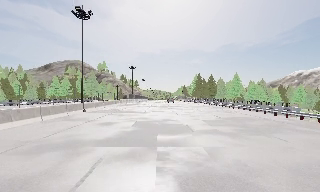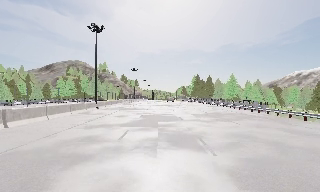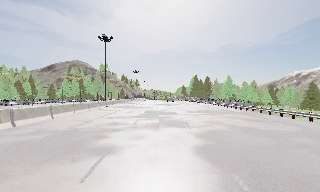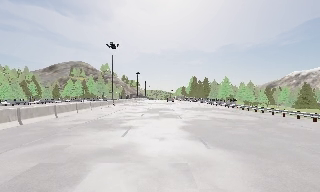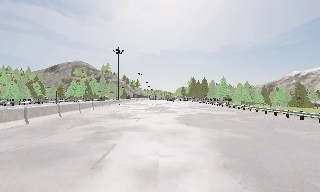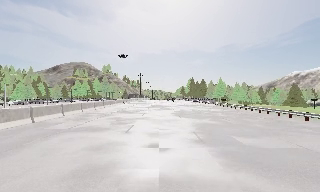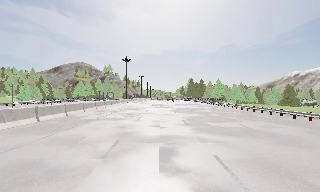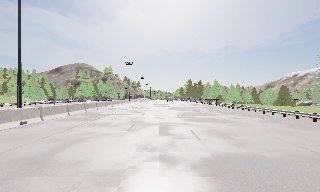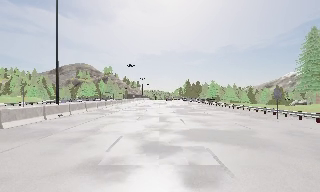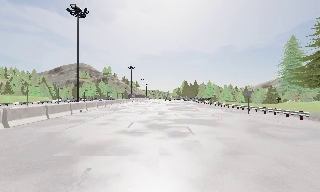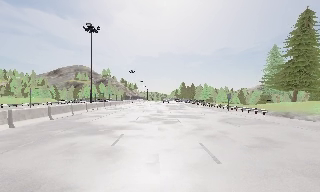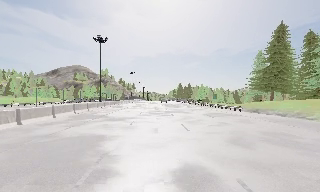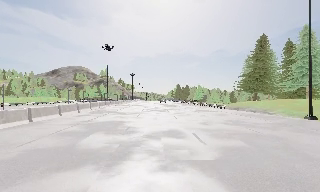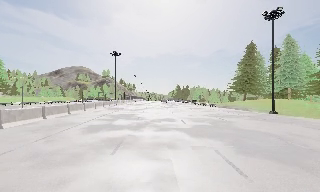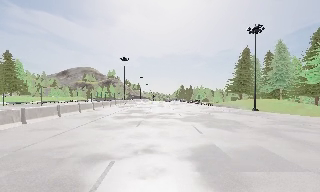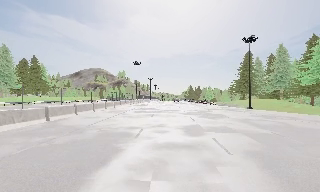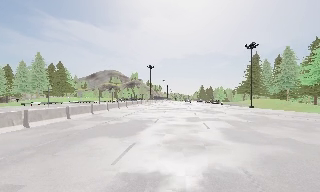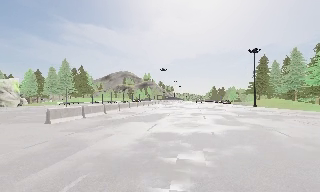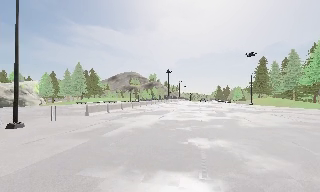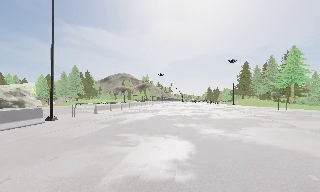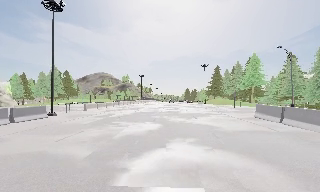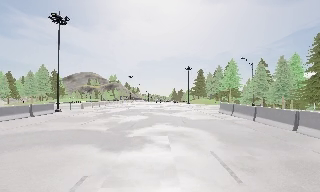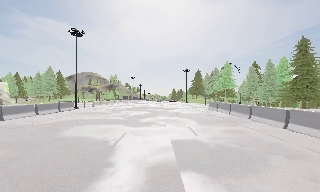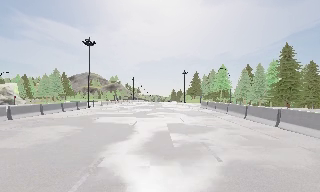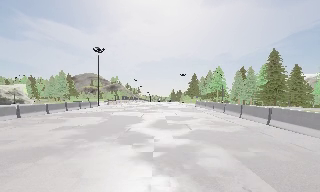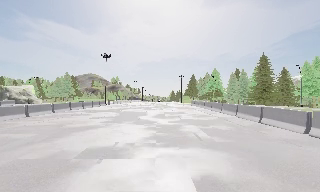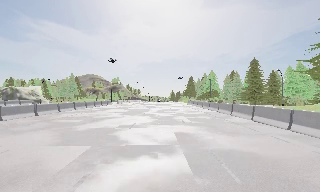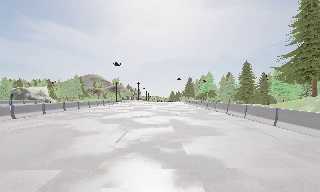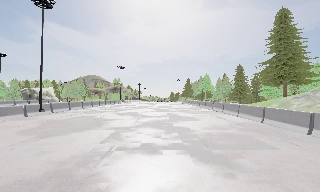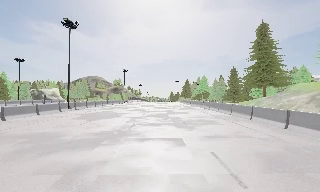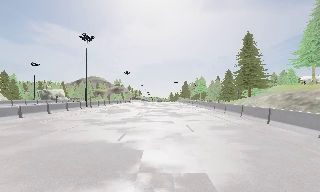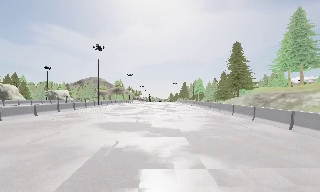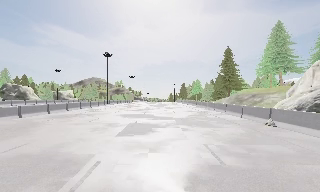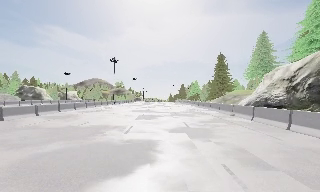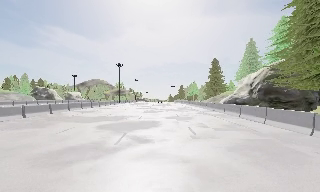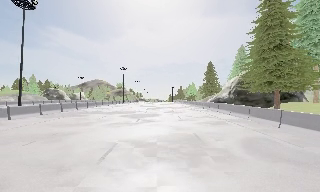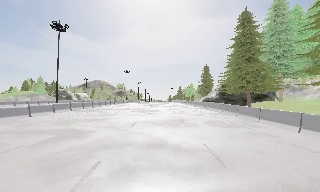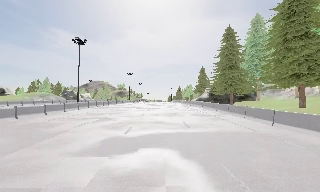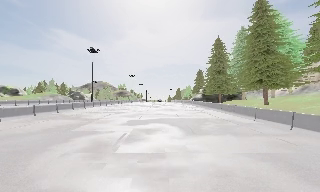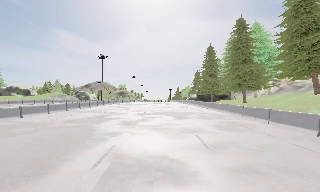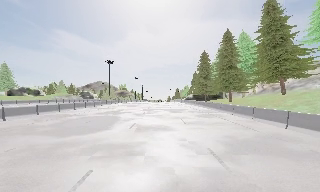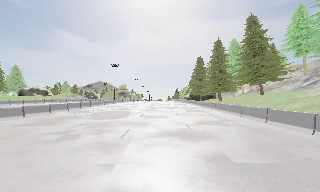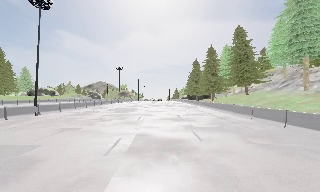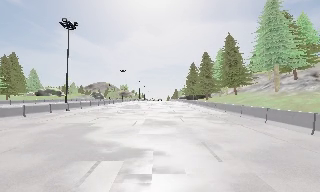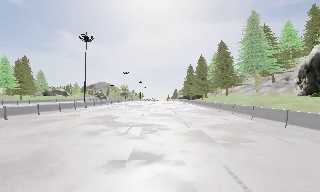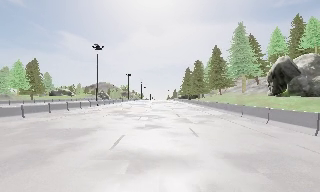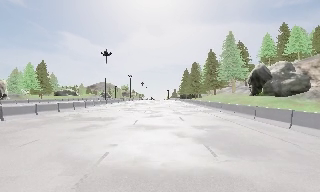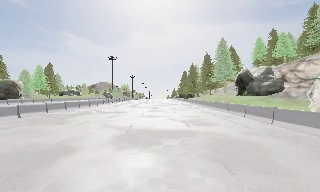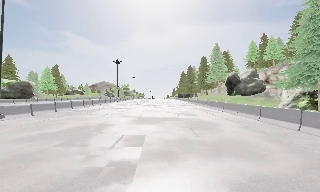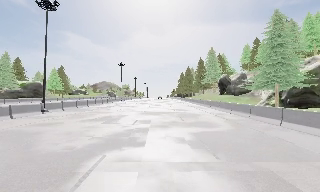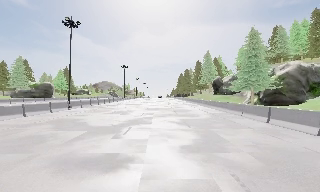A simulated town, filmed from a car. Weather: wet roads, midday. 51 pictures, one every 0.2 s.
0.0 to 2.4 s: The camera travels backward, about 50 m, so what stands in front gets smaller.
2.4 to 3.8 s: The scene slides to the right, as the camera pans about 15 degrees to its left. It travels backward, about 30 m, so what stands in front gets smaller.
3.8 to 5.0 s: The scene slides to the left, as the camera pans about 10 degrees to its right. It travels backward, about 25 m, so what stands in front gets smaller.
5.0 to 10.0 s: The camera travels backward, about 125 m, so what stands in front gets smaller.
The film runs backward here.
